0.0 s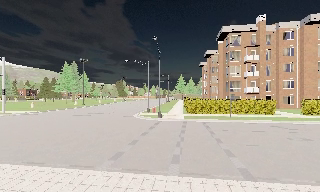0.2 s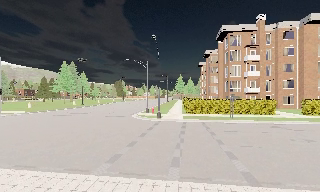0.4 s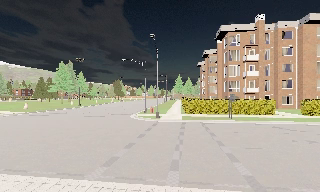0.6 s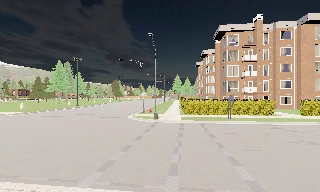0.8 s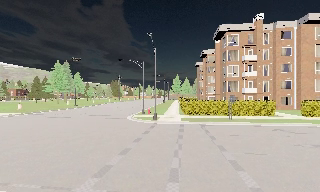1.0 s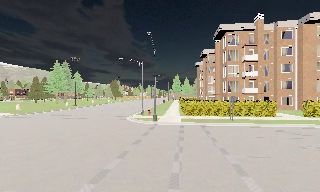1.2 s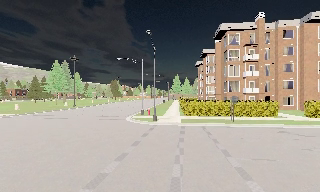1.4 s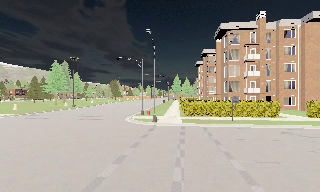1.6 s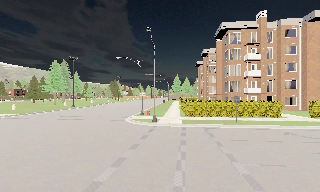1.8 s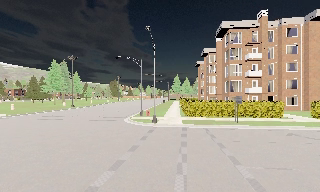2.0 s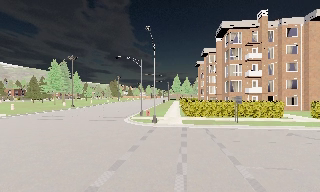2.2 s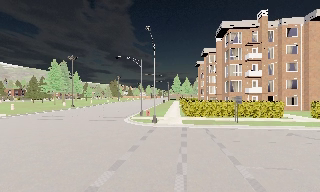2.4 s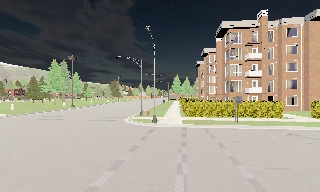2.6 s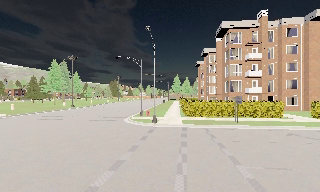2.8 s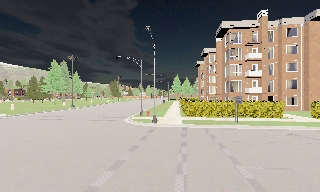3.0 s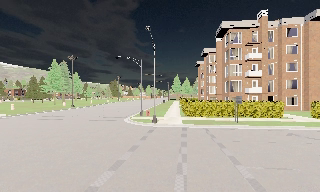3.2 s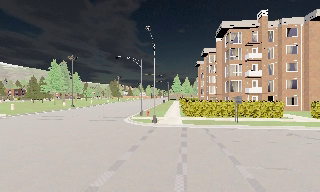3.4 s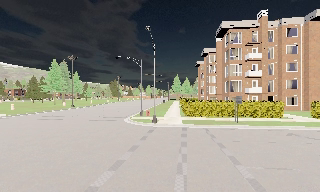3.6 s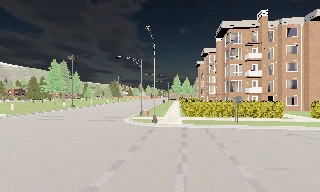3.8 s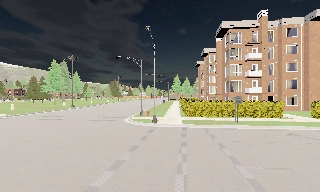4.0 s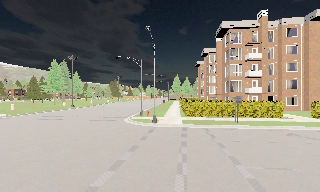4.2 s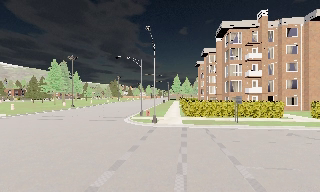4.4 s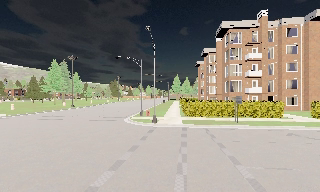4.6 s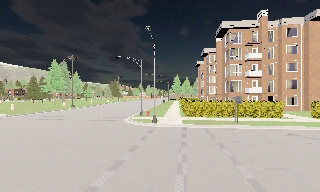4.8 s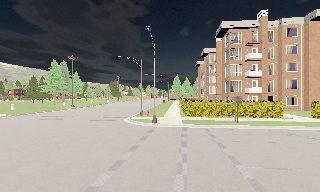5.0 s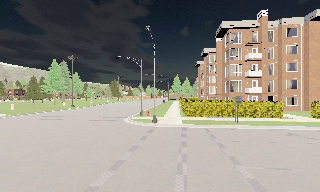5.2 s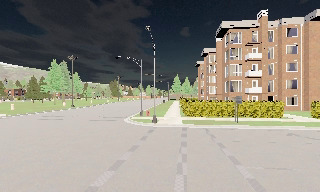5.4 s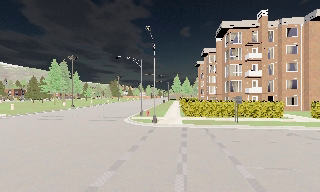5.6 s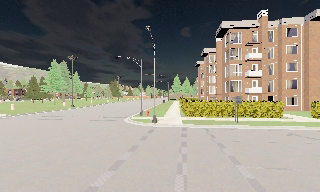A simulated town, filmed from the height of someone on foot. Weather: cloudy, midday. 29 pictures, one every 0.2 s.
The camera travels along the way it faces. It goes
forward.
0.0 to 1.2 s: The camera travels forward, about 1.5 m, so what stands in front looms larger.
1.2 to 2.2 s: The camera travels forward, about 1 m, so what stands in front looms larger. It loses speed.
2.2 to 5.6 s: The camera keeps its place and its aim.
The film runs forward here.
